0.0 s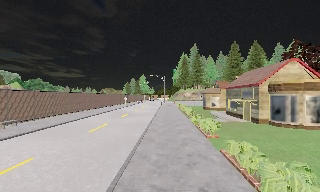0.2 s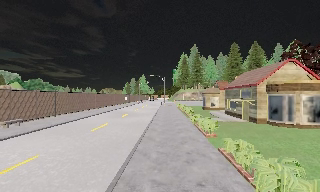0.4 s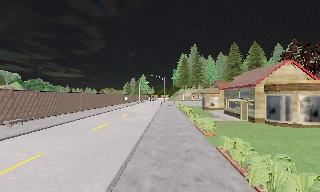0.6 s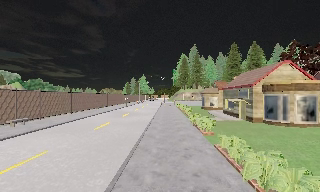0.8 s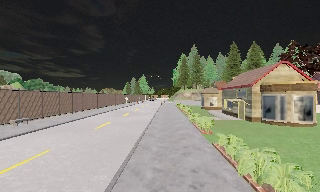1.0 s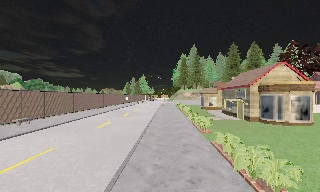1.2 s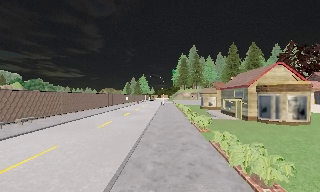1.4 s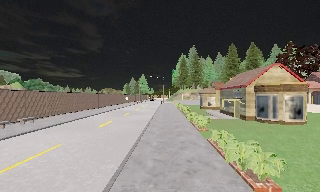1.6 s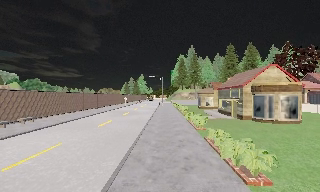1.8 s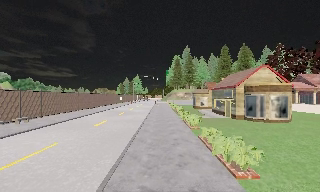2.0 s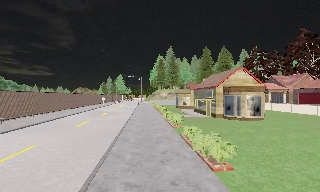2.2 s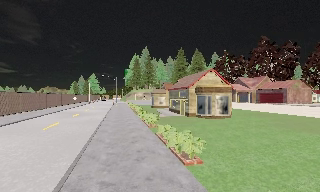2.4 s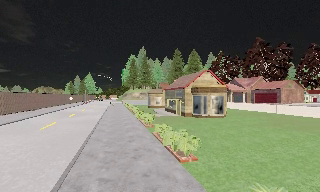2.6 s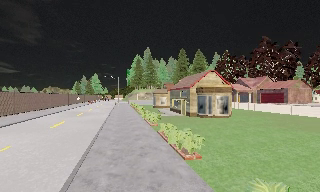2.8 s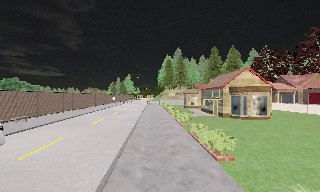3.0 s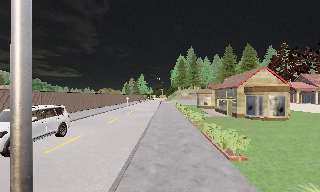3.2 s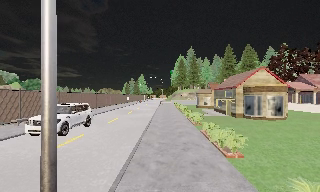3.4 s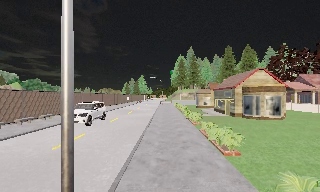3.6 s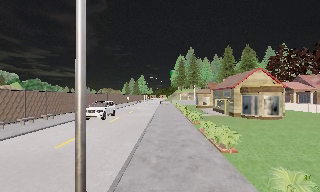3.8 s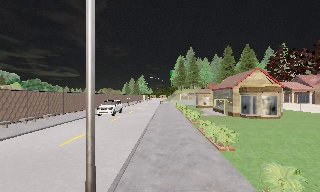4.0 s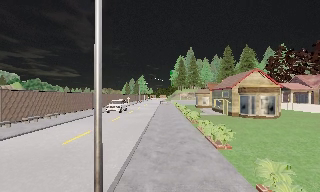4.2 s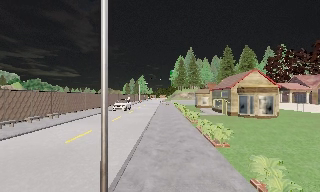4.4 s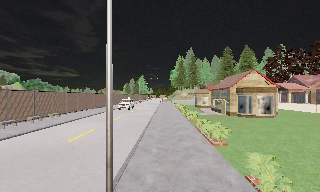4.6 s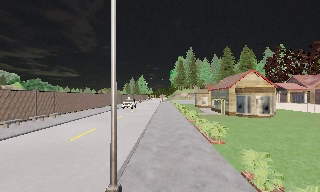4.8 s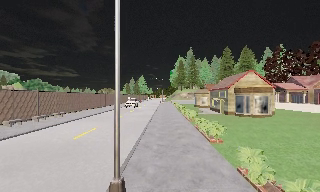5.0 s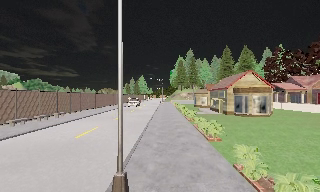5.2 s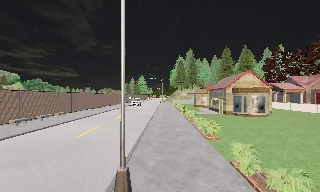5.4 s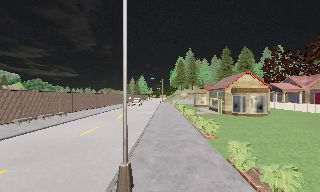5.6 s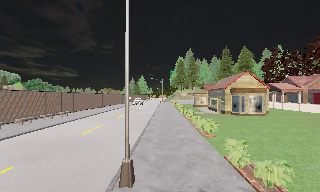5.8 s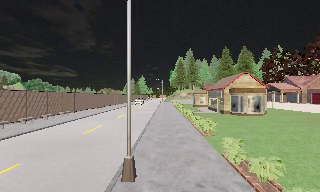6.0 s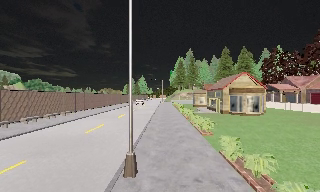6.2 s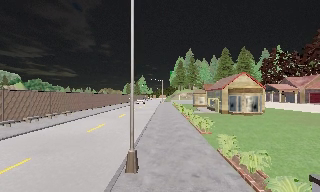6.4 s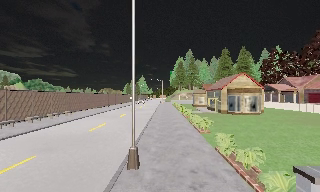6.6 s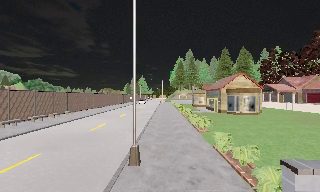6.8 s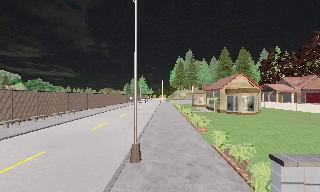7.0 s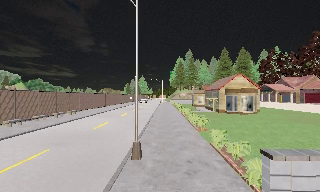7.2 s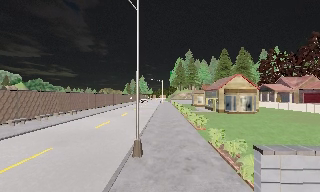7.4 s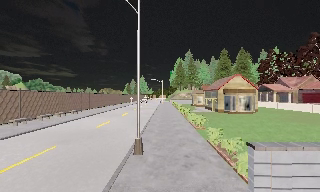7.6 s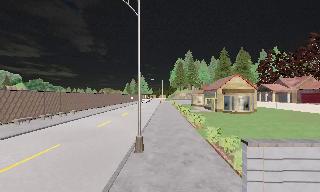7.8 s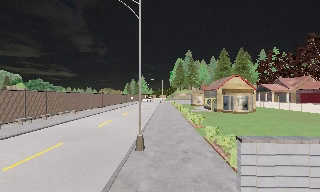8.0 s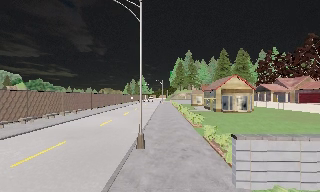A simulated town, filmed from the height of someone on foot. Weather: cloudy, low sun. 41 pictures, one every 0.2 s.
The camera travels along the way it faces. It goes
backward.
0.0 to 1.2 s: The camera travels backward, about 1.5 m, so what stands in front gets smaller.
1.2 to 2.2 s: The scene slides to the left, as the camera pans about 15 degrees to its right. It travels backward, about 1.5 m, so what stands in front gets smaller.
2.2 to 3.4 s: The scene slides to the right, as the camera pans about 15 degrees to its left. It travels backward, about 1.5 m, so what stands in front gets smaller.
3.4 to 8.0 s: The camera travels backward, about 6 m, so what stands in front gets smaller.
The film runs backward here.
